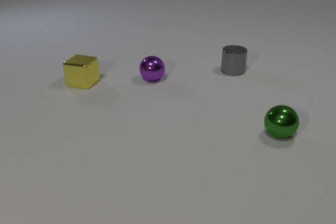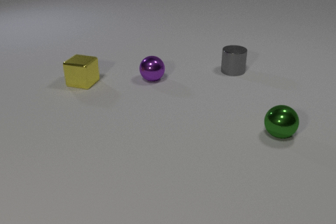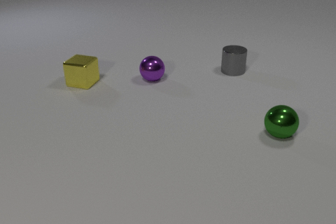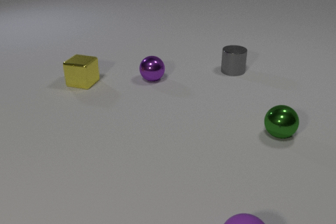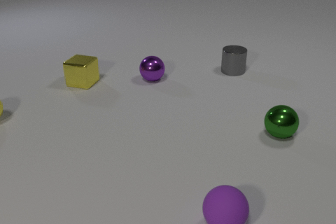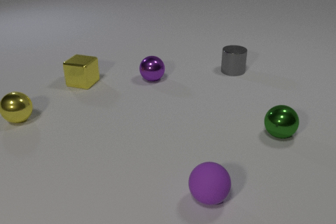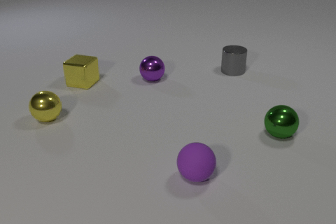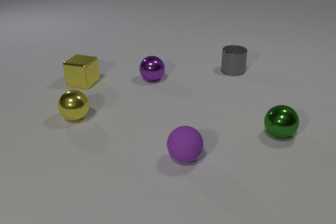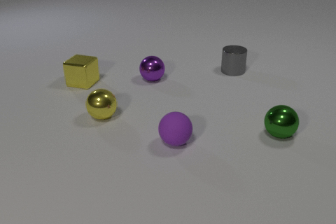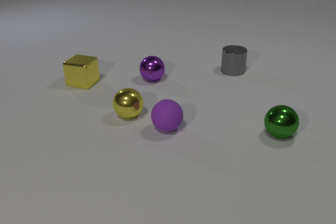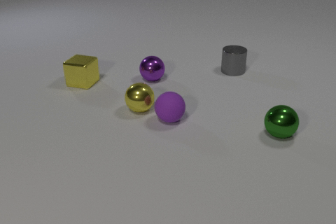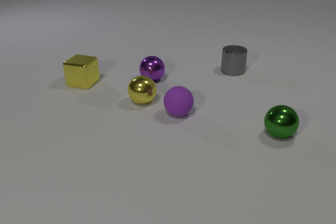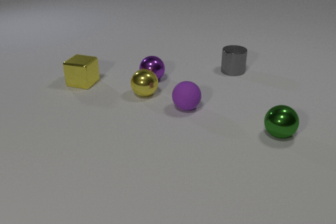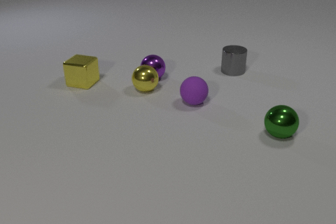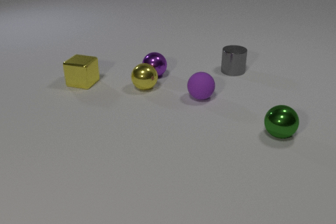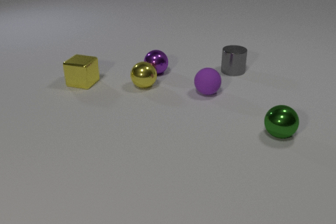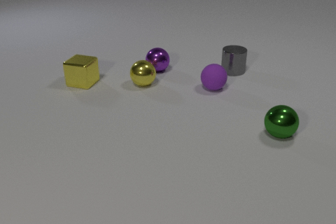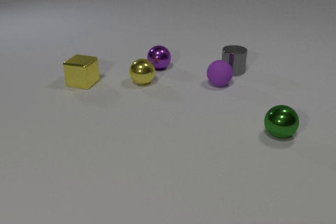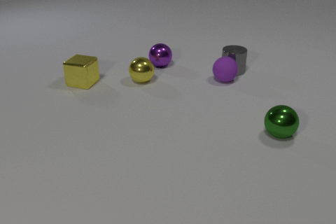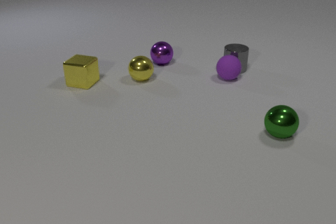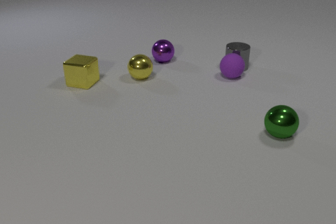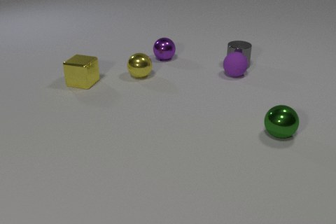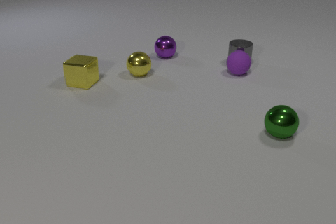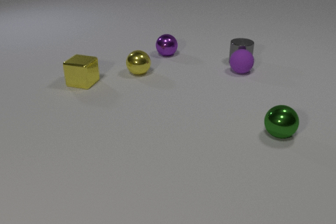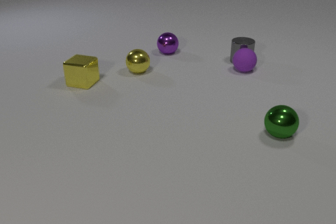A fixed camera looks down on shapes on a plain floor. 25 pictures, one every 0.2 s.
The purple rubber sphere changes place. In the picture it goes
away from the camera.
The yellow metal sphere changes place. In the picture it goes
to the right.
0.0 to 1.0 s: The purple rubber sphere comes in at the bottom edge, rolls away from the camera and to the left. The yellow metal sphere comes in at the left edge, rolls to the right.
1.0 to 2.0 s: The purple rubber sphere rolls away from the camera. The yellow metal sphere rolls to the right. The purple rubber sphere and the yellow metal sphere collide.
2.0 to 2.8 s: The purple rubber sphere rolls away from the camera and to the right. The yellow metal sphere rolls away from the camera. The purple metal sphere rolls away from the camera. The yellow metal sphere and the purple metal sphere collide.
2.8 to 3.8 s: The purple rubber sphere rolls away from the camera and to the right. The yellow metal sphere rolls away from the camera. The purple metal sphere rolls away from the camera. The gray metal cylinder slides away from the camera. The purple rubber sphere and the gray metal cylinder collide.
3.8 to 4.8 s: The purple rubber sphere rolls away from the camera and to the right. The yellow metal sphere rolls away from the camera. The purple metal sphere rolls away from the camera. The gray metal cylinder slides away from the camera.
How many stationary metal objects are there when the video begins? 4.
What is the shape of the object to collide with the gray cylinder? sphere.
How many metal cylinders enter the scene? 0.
